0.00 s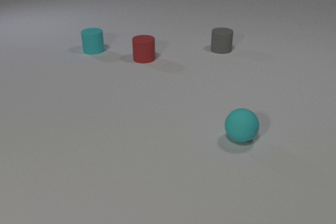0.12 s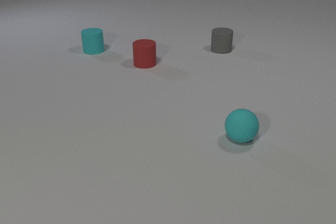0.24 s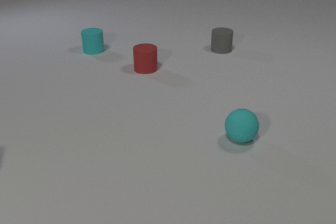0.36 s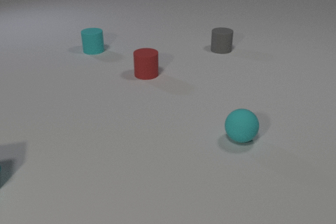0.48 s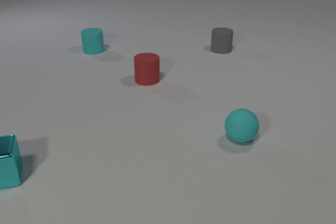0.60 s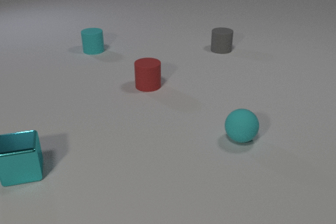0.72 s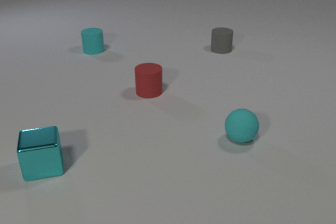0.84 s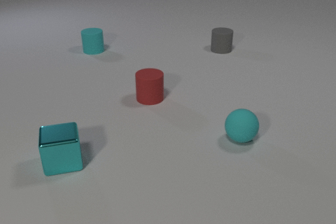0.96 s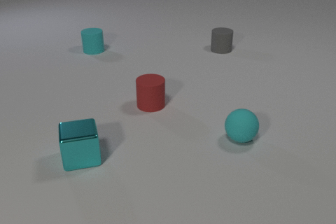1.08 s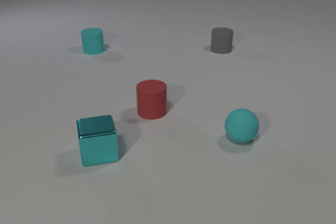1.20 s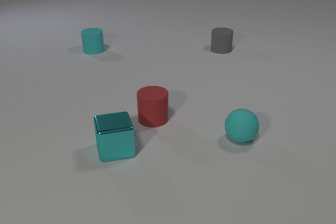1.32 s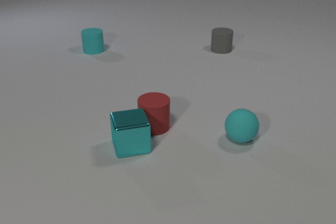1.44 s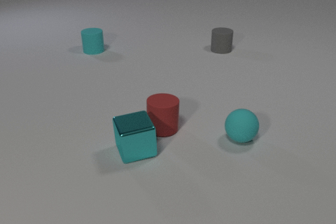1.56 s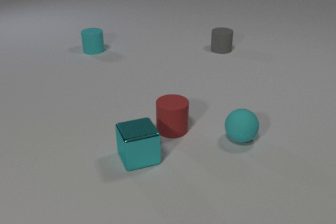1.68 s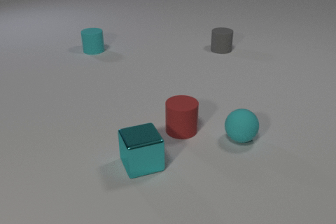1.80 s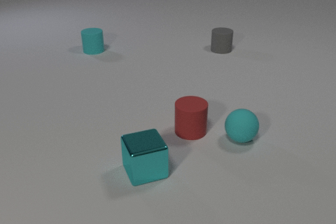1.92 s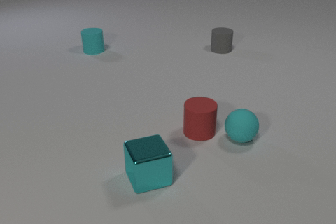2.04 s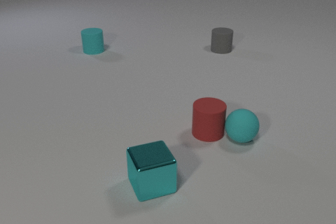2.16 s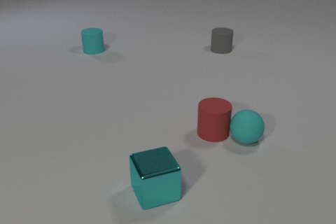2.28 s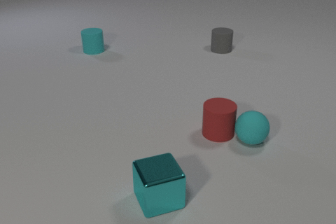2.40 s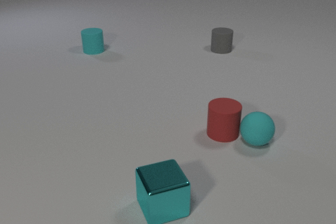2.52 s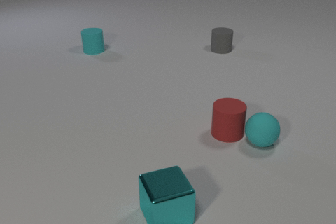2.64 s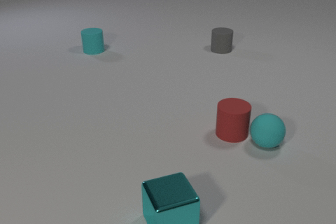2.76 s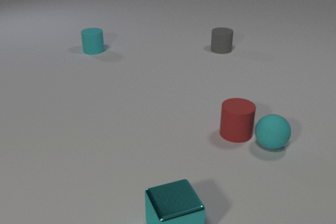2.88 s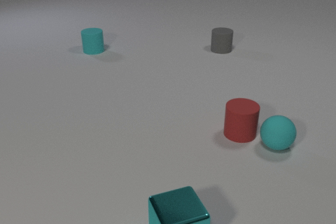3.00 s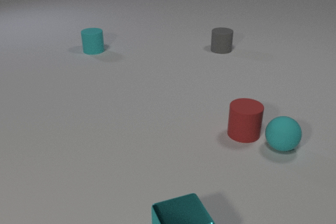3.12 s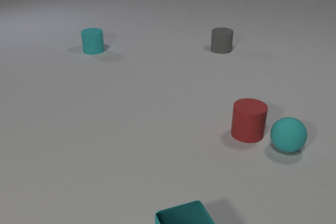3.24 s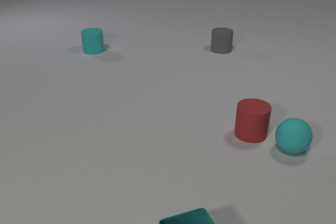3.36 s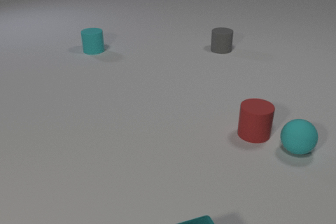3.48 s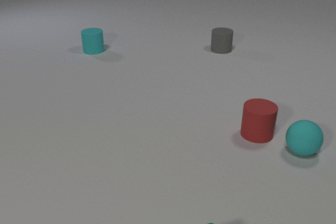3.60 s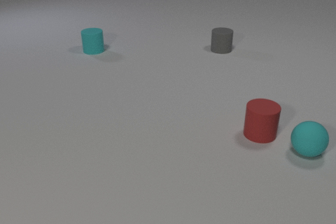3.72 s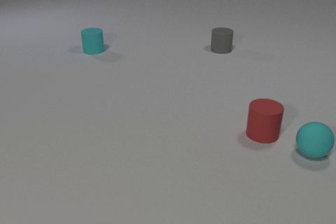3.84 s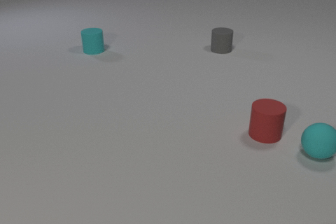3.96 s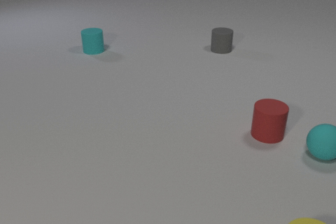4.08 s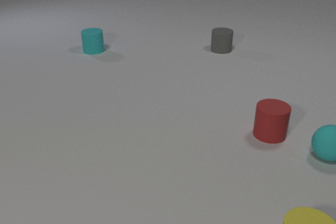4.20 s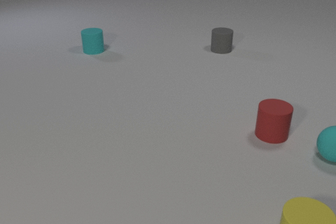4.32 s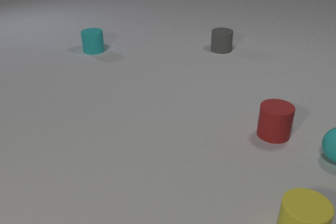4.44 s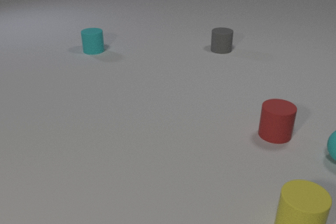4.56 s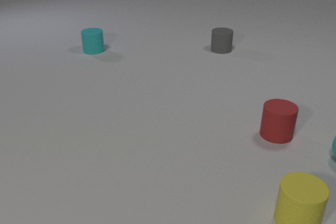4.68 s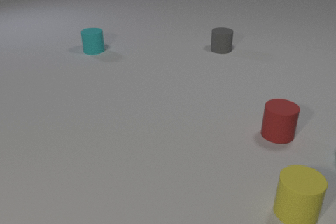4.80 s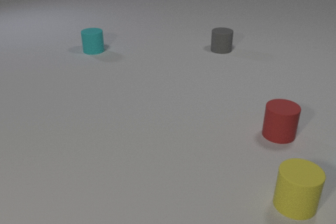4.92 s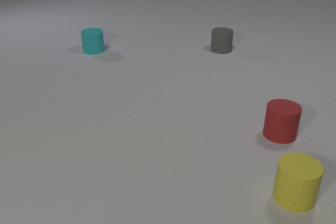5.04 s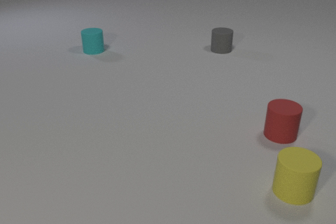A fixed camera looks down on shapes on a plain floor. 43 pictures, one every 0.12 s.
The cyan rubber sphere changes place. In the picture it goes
to the right.
0.00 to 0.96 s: The cyan metal cube comes in at the left edge, slides to the right. The red rubber cylinder slides toward the camera.
0.96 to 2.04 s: The cyan metal cube slides to the right and toward the camera. The red rubber cylinder slides to the right and toward the camera. The cyan metal cube and the red rubber cylinder collide. The red rubber cylinder and the cyan rubber sphere collide.
2.04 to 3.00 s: The cyan metal cube slides toward the camera. The red rubber cylinder slides to the right. The cyan rubber sphere rolls to the right.
3.00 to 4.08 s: The cyan metal cube slides toward the camera and to the right, leaves at the bottom edge. The red rubber cylinder slides to the right. The cyan rubber sphere rolls to the right. The yellow rubber cylinder comes in at the bottom edge, slides away from the camera.
4.08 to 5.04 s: The red rubber cylinder slides to the right. The cyan rubber sphere rolls to the right, leaves at the right edge. The yellow rubber cylinder slides away from the camera.
How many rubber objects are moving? 3.
What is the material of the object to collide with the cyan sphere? rubber.
How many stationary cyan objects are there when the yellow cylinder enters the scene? 1.
